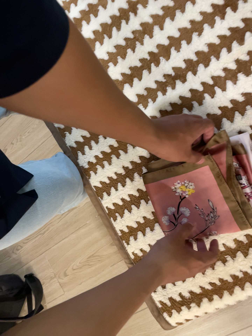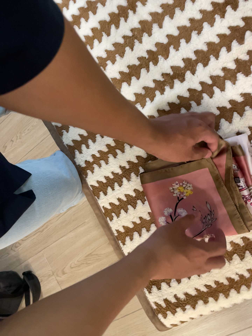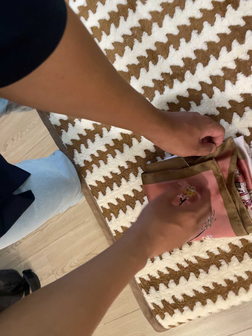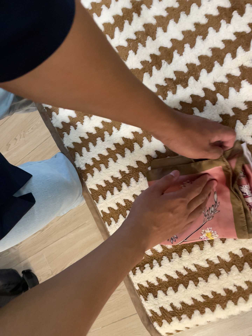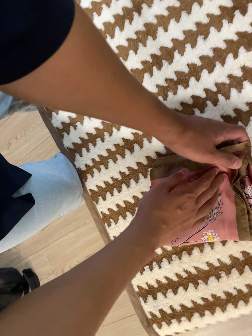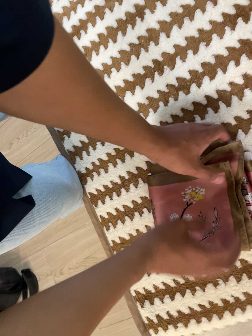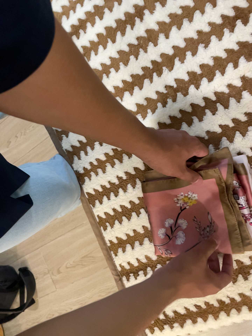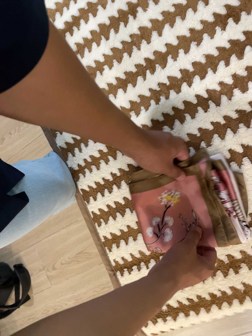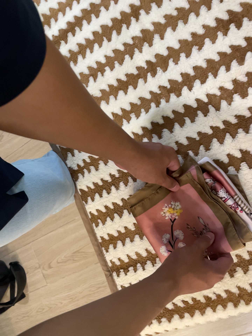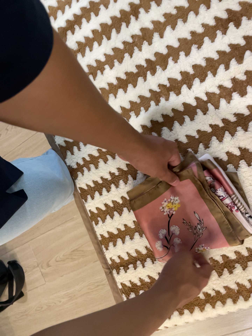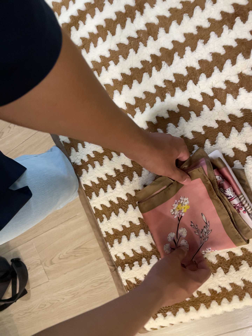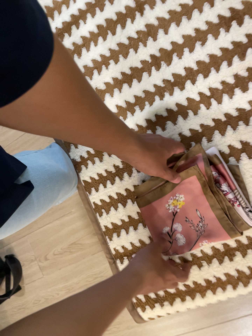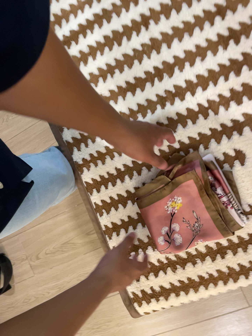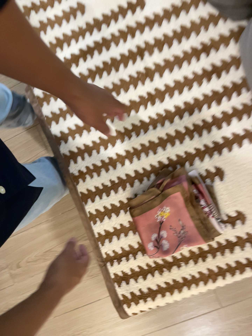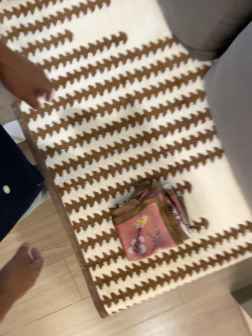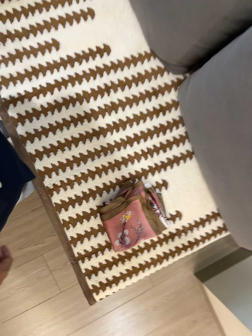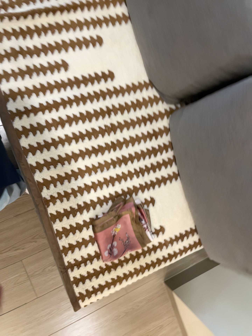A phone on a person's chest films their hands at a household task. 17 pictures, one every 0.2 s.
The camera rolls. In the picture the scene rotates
clockwise.
0.0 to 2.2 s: The camera shifts only a little, or ends up much as it began.
2.2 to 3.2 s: The camera pans to its right by about 35 degrees. It travels to its left and backward, about 50 cm.
The film runs forward here.
